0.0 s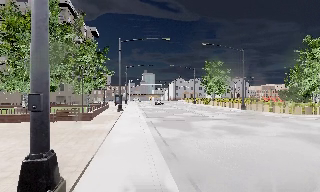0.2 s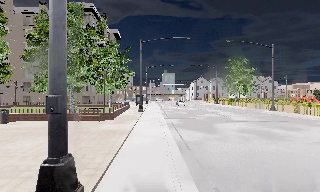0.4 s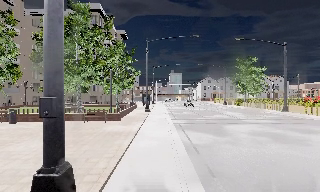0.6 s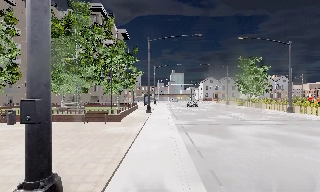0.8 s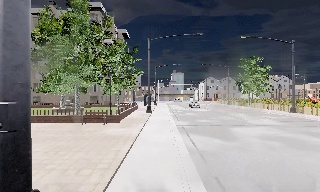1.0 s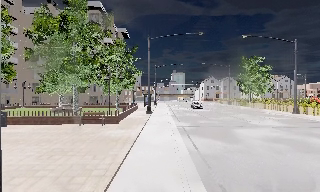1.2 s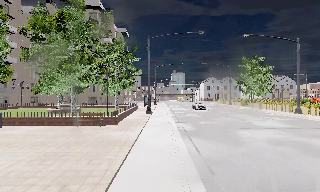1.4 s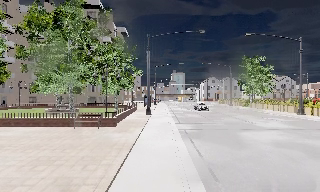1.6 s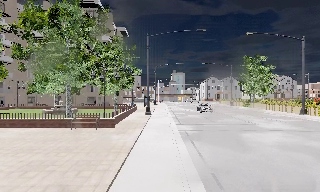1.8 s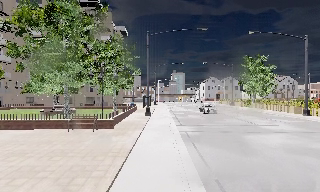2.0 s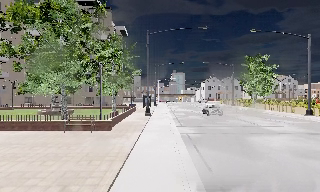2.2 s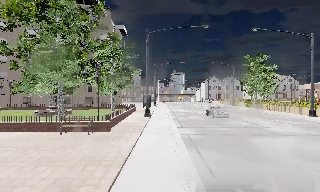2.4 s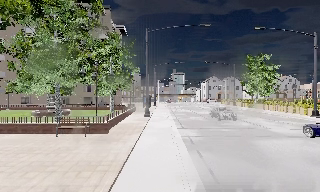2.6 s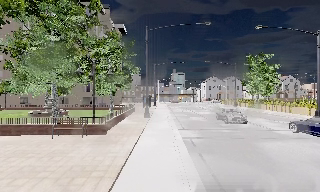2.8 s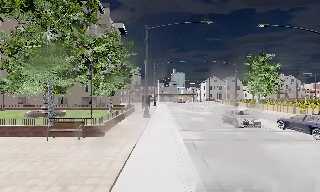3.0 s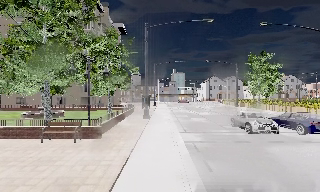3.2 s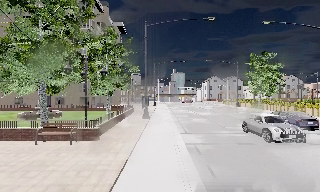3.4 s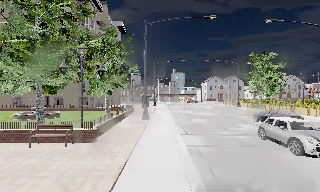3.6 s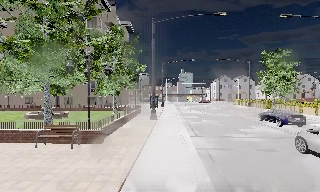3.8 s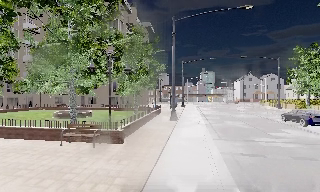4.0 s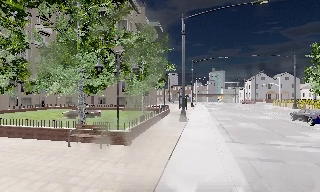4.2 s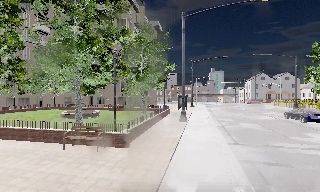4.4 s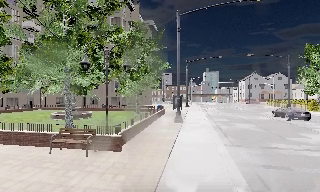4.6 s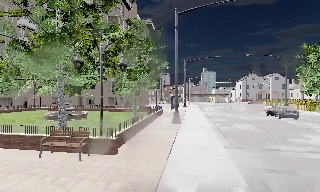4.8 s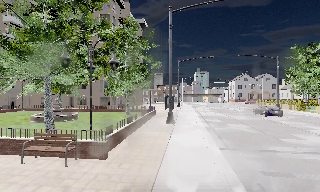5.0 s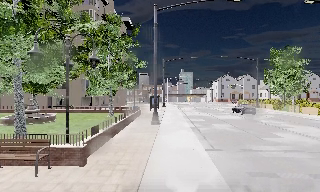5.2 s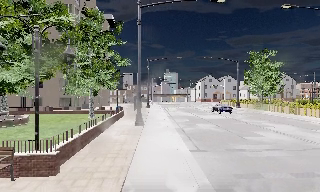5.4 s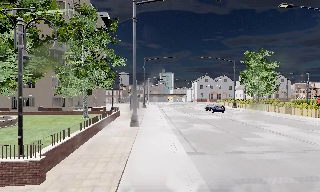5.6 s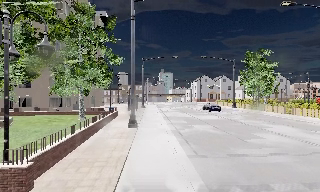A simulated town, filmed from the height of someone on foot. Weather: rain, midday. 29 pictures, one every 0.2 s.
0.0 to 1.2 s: The camera pans to its left, which is counterclockwise from overhead, by about 10 degrees. It travels forward, about 2.5 m, so what stands in front looms larger.
1.2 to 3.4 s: The camera travels forward, about 4.5 m, so what stands in front looms larger.
3.4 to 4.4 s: The scene slides to the right, as the camera pans about 10 degrees to its left. It travels forward, about 2 m, so what stands in front looms larger.
4.4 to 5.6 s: The scene slides to the left, as the camera pans about 15 degrees to its right. It travels forward, about 2.5 m, so what stands in front looms larger.
The film runs forward here.
